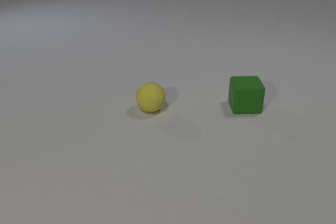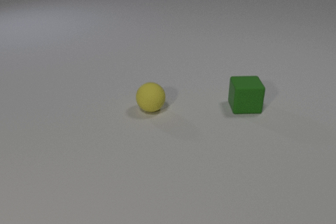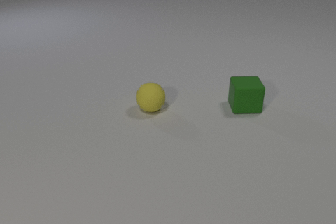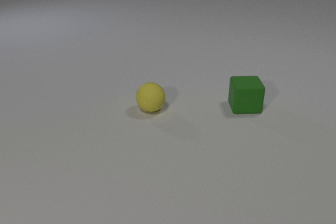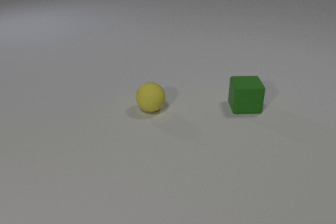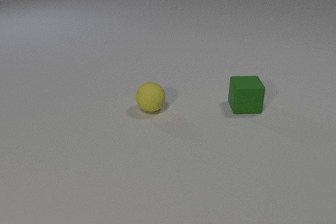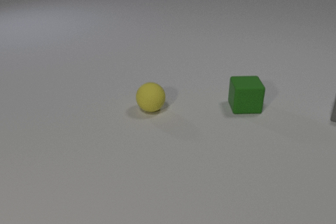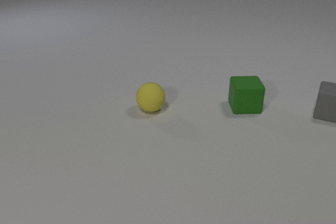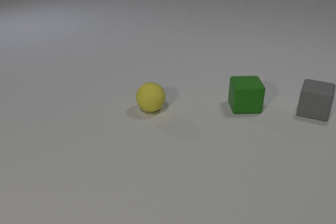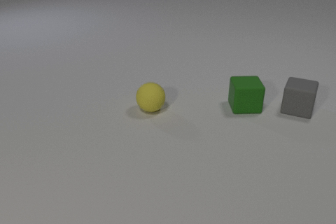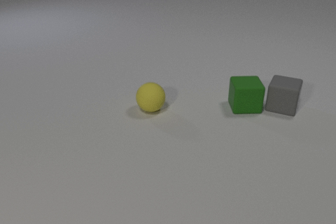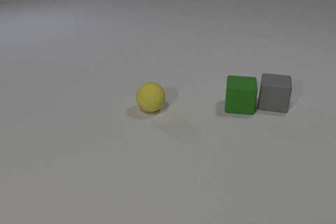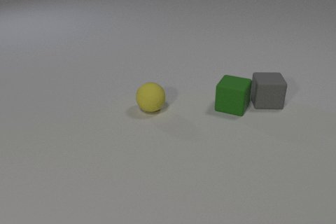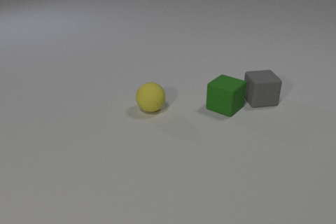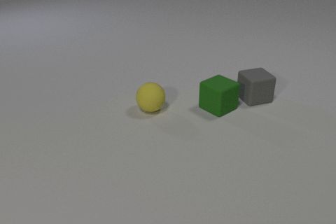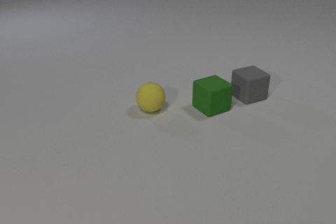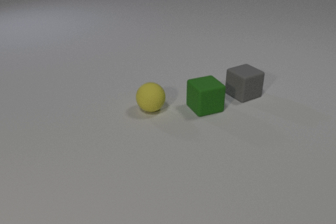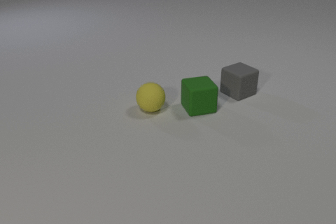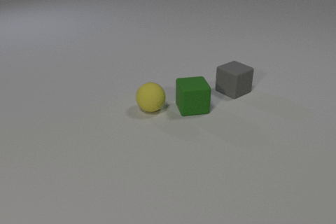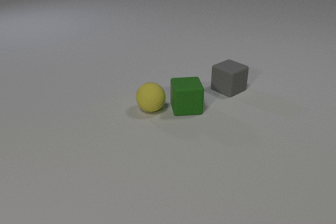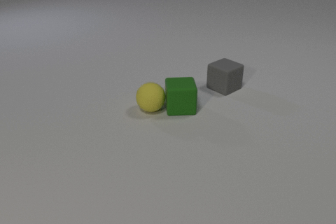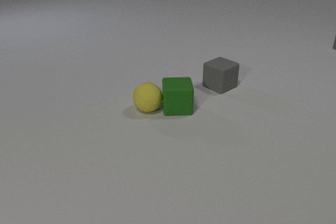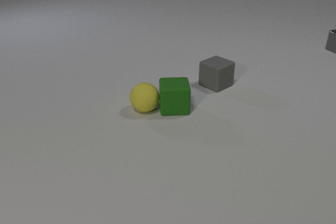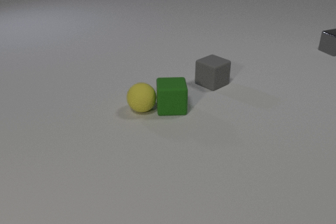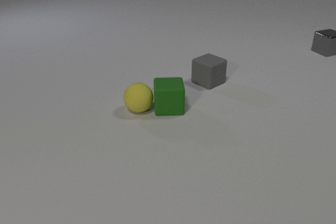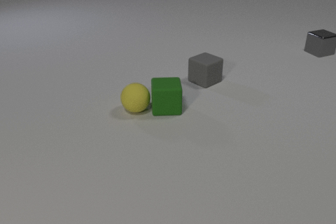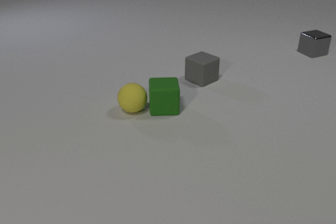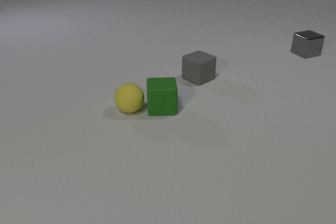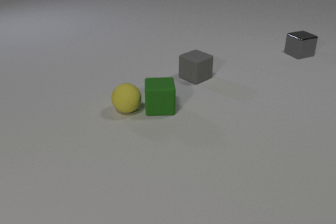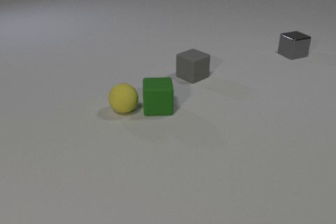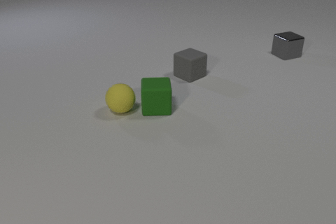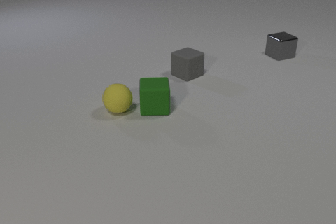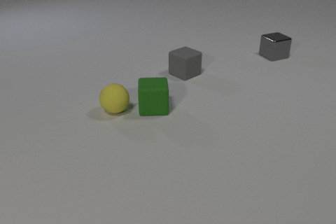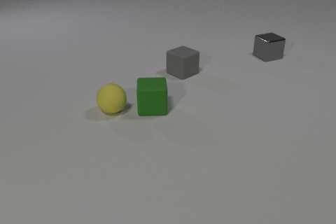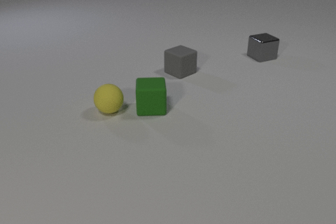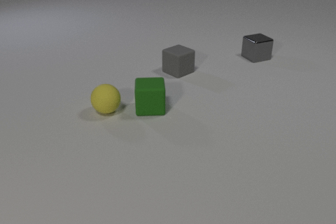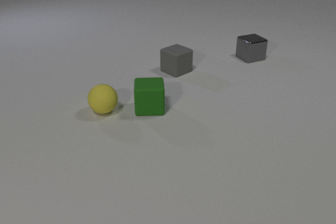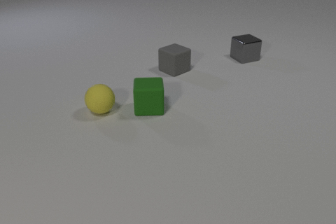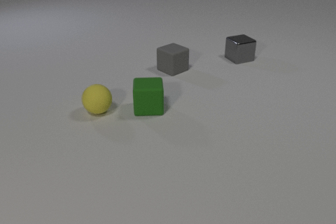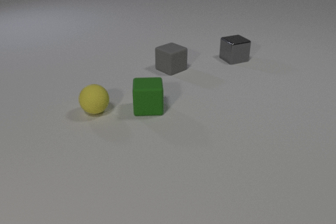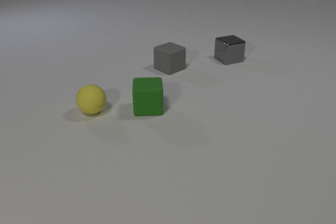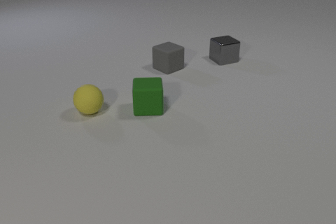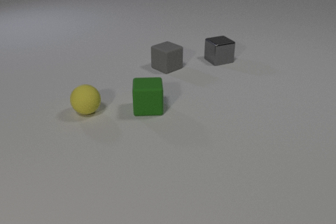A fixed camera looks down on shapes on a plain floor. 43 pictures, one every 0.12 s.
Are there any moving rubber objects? yes.
Are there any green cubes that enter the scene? no.
What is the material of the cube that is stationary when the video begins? rubber.
0.00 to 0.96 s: The gray rubber cube comes in at the right edge, slides to the left.
0.96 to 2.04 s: The gray rubber cube slides to the left, spins so that its near face slides to the right, counterclockwise seen from above. The green rubber cube slides to the left, spins clockwise seen from above by about 75 degrees, its near face sliding to the left. The gray rubber cube and the green rubber cube collide.
2.04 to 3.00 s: The gray rubber cube slides to the left and away from the camera. The green rubber cube slides to the left. The yellow rubber sphere rolls to the left. The gray metal cube comes in at the right edge, slides to the left and toward the camera. The green rubber cube and the yellow rubber sphere collide.
3.00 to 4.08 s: The gray rubber cube slides to the left and away from the camera. The green rubber cube slides to the left. The yellow rubber sphere rolls to the left. The gray metal cube slides to the left and toward the camera.
4.08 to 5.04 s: The gray rubber cube slides to the left and away from the camera. The yellow rubber sphere rolls to the left. The gray metal cube slides to the left.
